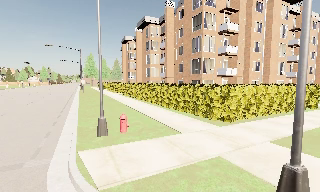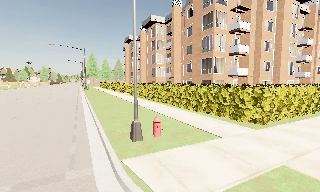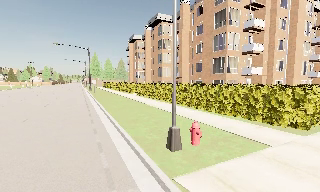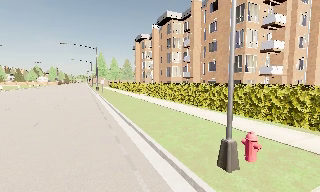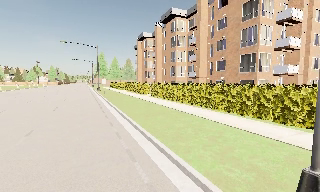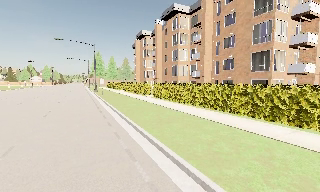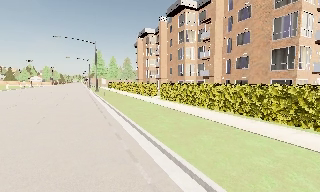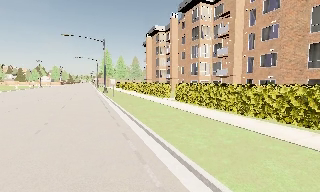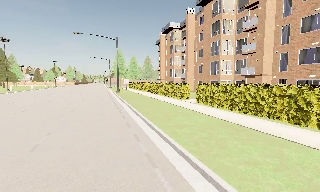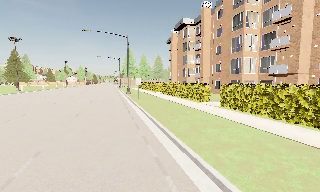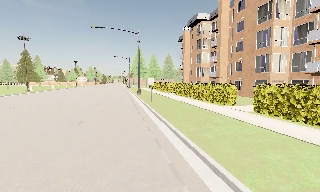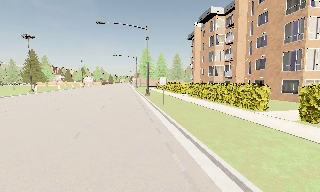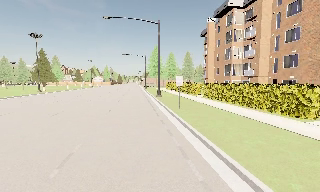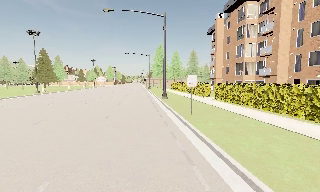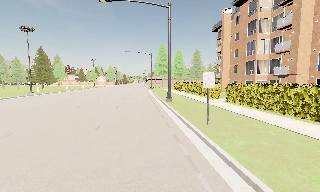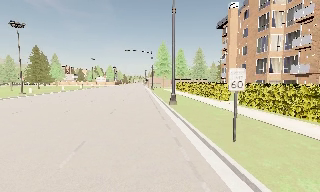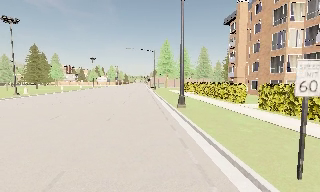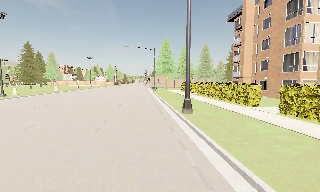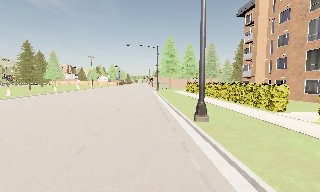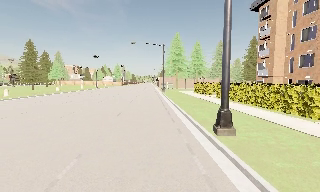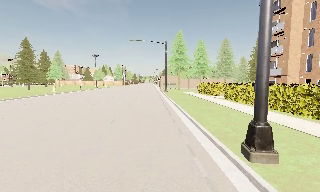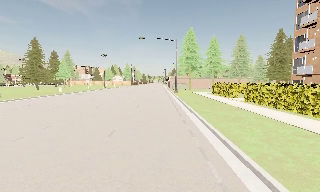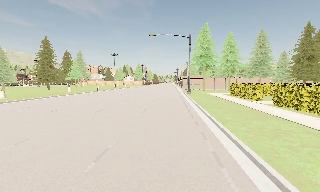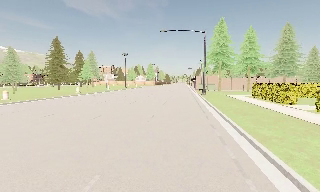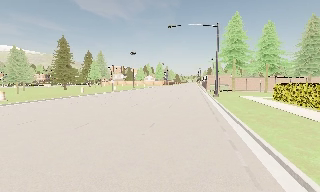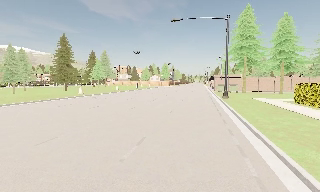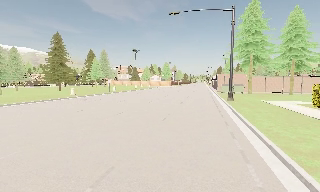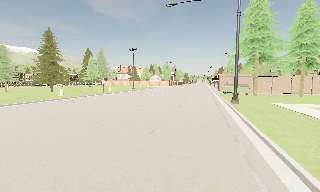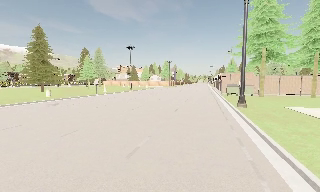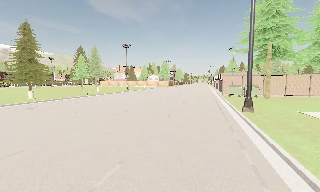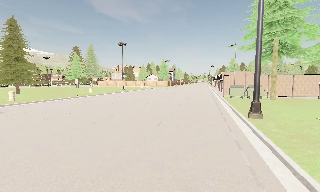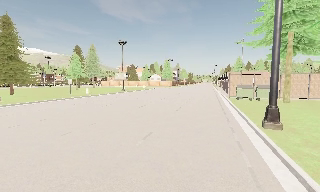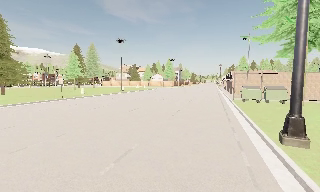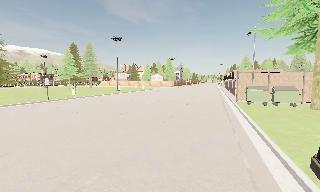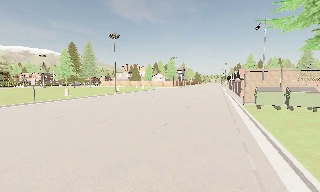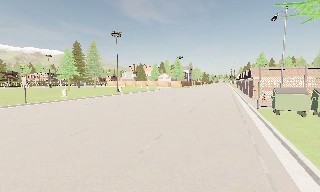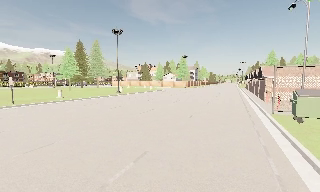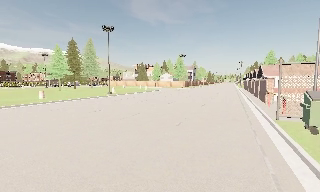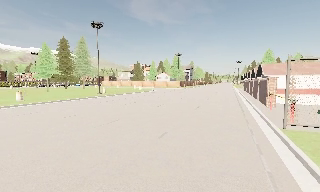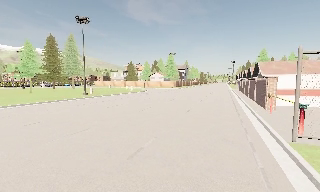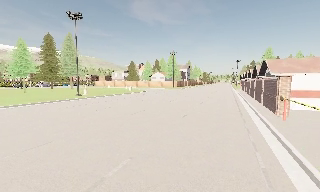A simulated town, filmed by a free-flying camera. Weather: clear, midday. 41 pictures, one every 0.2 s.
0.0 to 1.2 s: The camera travels forward and to its left, about 10 m, so what stands in front looms larger.
1.2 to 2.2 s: The camera pans to its left, which is counterclockwise from overhead, by about 15 degrees. It travels forward, about 11 m, so what stands in front looms larger.
2.2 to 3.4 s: The camera travels forward, about 14 m, so what stands in front looms larger.
3.4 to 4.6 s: The camera swings to its left by about 15 degrees, and the scene slides to the right. It travels forward, about 13 m, so what stands in front looms larger.
4.6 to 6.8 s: The camera pans to its left, which is counterclockwise from overhead, by about 10 degrees. It travels forward, about 25 m, so what stands in front looms larger.
6.8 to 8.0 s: The camera travels forward and to its right, about 12 m, so what stands in front looms larger.
The film runs forward here.
